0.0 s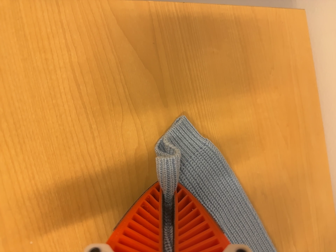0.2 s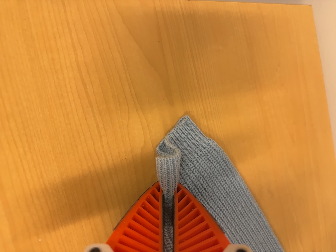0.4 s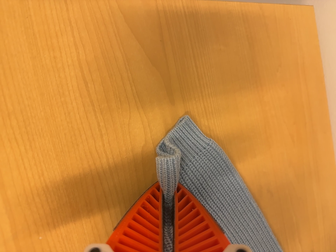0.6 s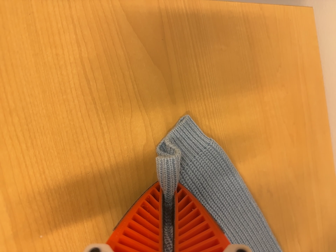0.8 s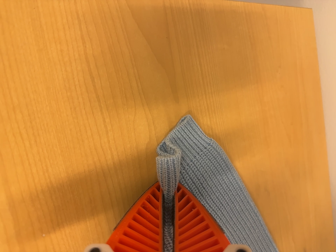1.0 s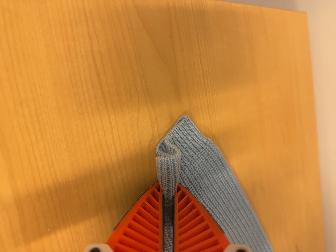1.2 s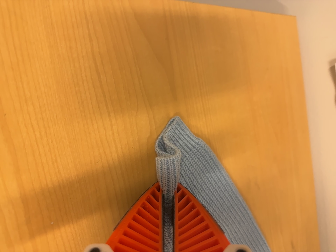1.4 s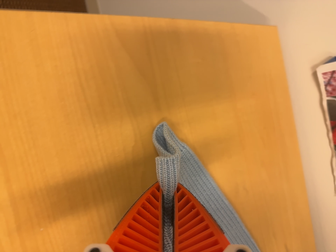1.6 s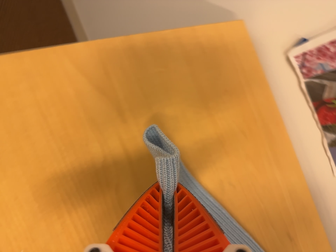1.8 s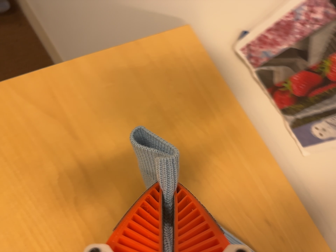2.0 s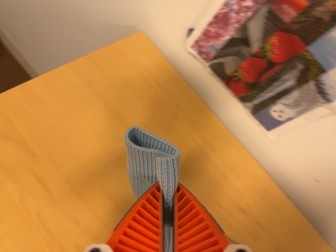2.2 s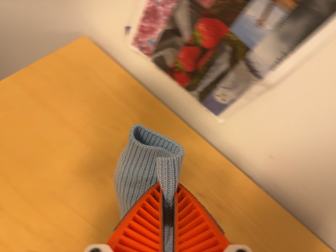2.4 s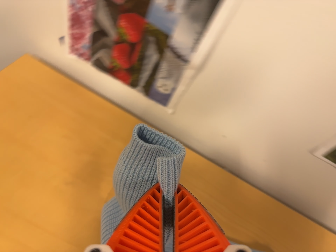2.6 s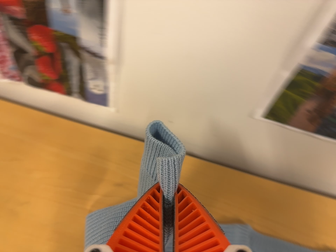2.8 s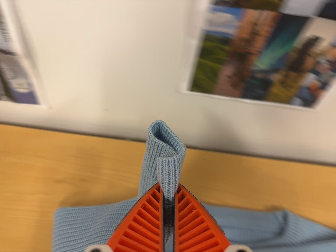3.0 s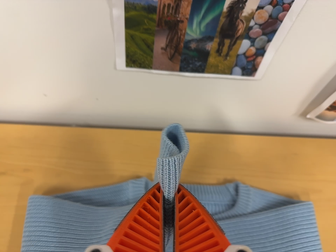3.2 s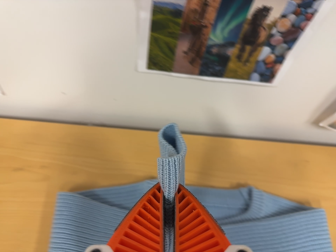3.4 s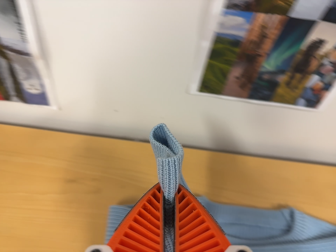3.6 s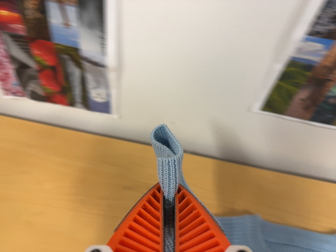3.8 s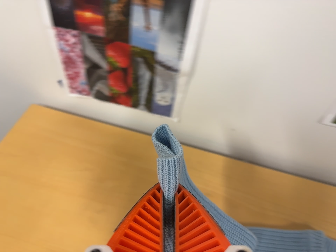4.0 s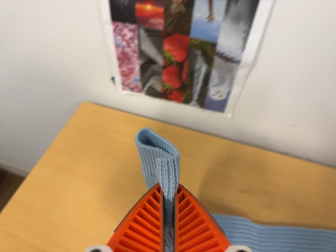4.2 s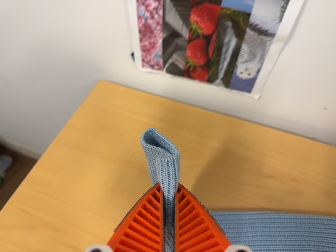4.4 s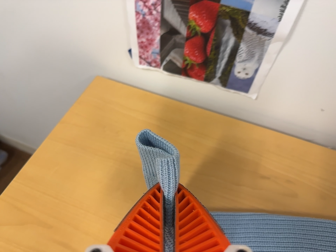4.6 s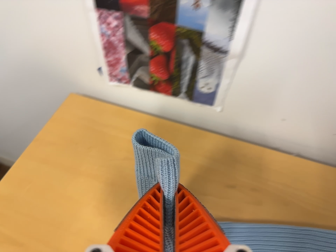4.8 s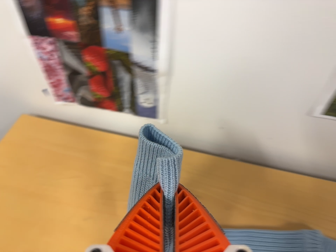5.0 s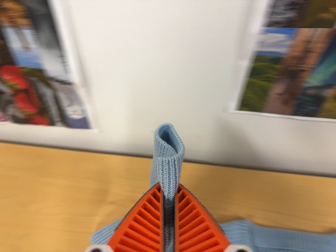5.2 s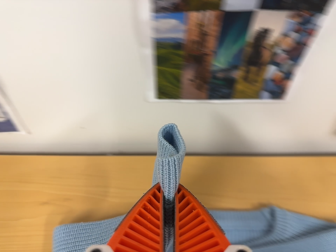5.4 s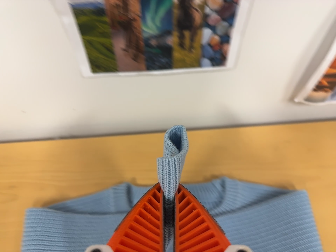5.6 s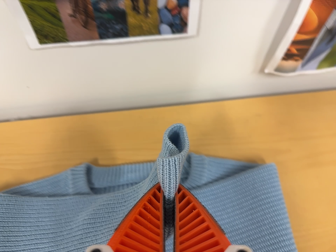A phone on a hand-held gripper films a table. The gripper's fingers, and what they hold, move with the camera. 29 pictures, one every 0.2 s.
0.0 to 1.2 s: The camera shifts only a little, or ends up much as it began.
1.2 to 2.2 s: The camera travels to its right, about 26 cm, so close, fixed things drift to the left. Its aim tips toward the top of its view by about 10 degrees, and the scene shifts downward. It rolls about its line of sight by about 40 degrees, and the scene rotates counterclockwise.
2.2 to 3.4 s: The camera travels to its right, about 24 cm, so close, fixed things drift to the left. It rolls about its line of sight by about 35 degrees, and the scene rotates counterclockwise.
3.4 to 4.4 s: The camera pans to its left by about 15 degrees. It travels to its left, about 20 cm, so close, fixed things drift to the right. It rolls about its line of sight by about 10 degrees, and the scene rotates clockwise.
4.4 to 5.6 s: The camera swings to its right by about 20 degrees, and the scene slides to the left. It travels to its right, about 38 cm, so close, fixed things drift to the left. It rolls about its line of sight by about 25 degrees, and the scene rotates counterclockwise.
The film runs forward here.
